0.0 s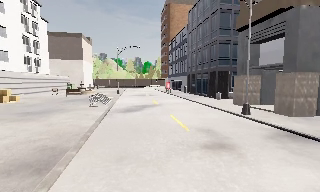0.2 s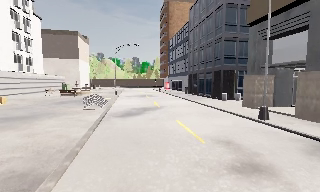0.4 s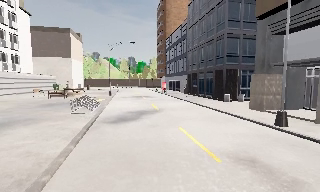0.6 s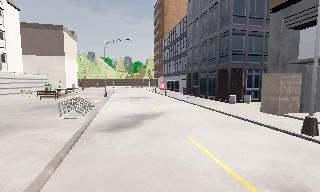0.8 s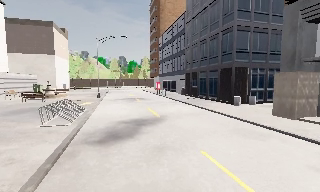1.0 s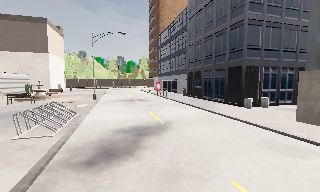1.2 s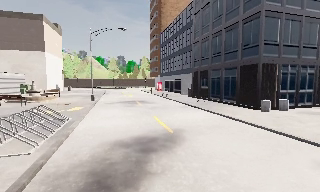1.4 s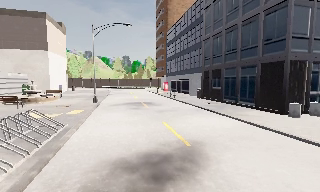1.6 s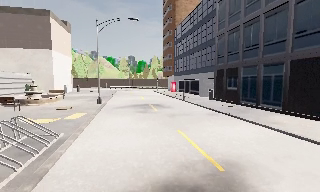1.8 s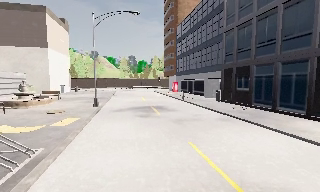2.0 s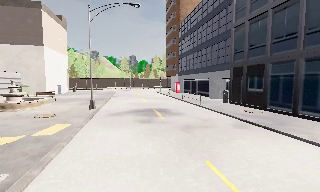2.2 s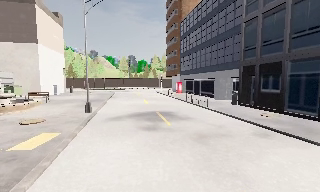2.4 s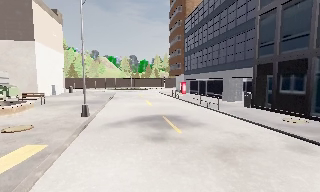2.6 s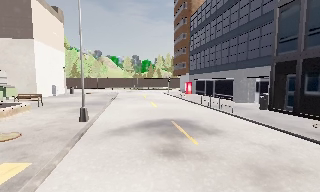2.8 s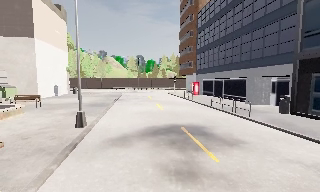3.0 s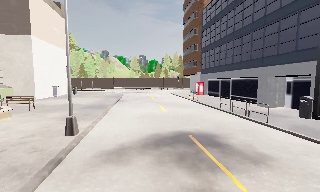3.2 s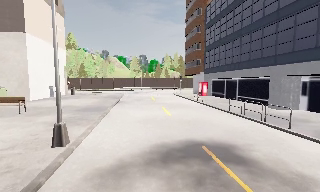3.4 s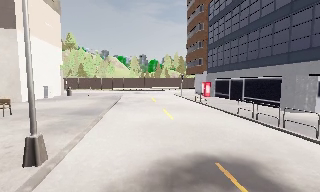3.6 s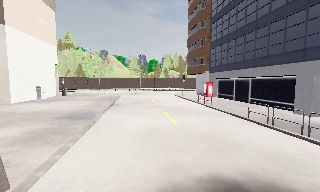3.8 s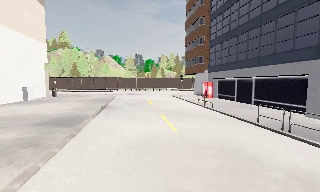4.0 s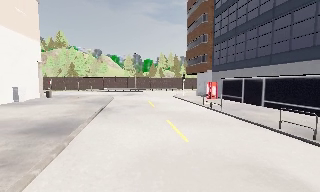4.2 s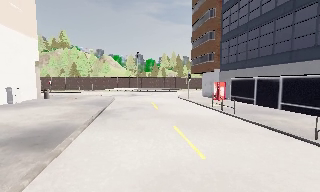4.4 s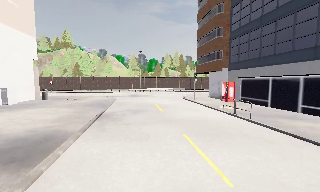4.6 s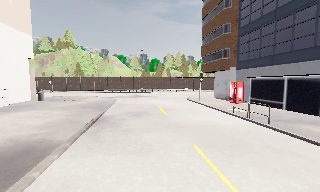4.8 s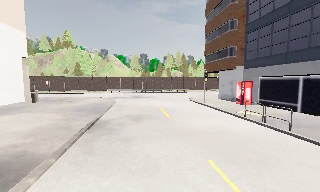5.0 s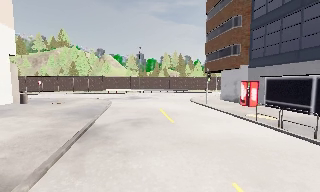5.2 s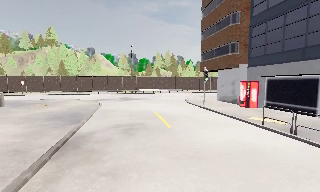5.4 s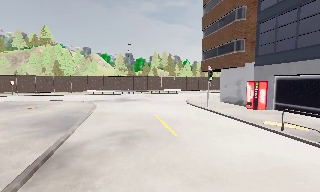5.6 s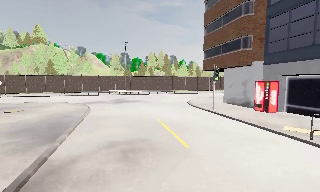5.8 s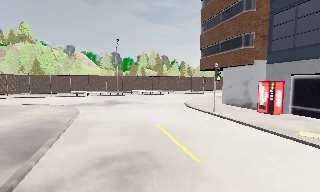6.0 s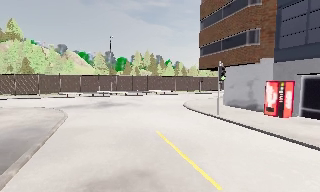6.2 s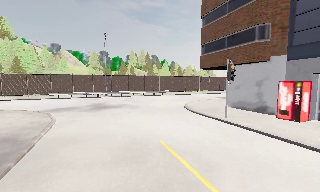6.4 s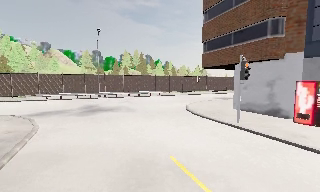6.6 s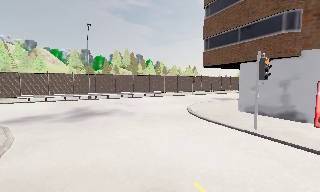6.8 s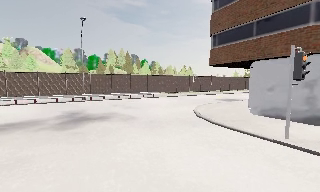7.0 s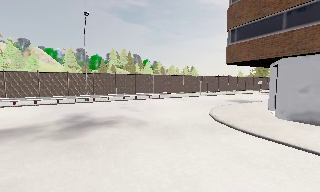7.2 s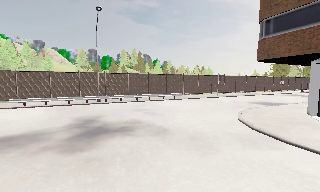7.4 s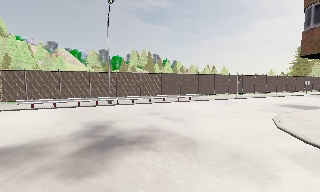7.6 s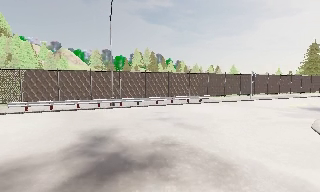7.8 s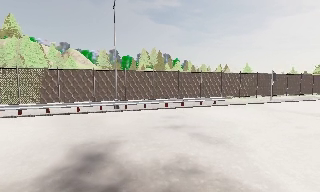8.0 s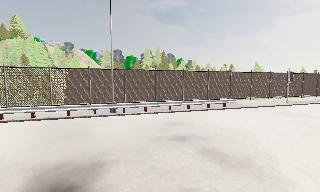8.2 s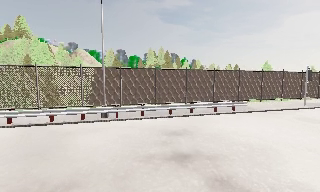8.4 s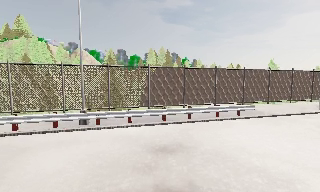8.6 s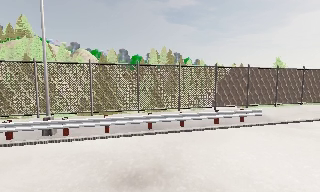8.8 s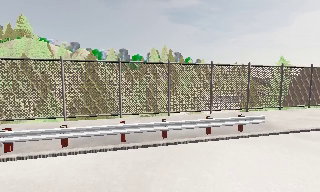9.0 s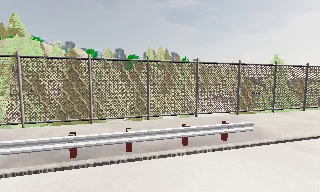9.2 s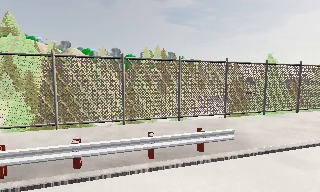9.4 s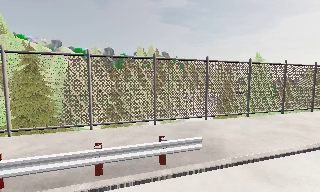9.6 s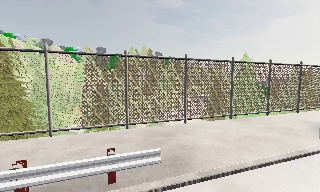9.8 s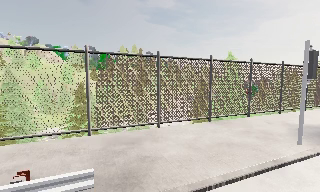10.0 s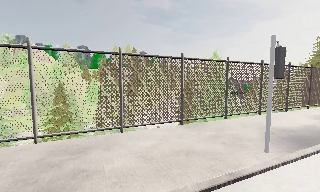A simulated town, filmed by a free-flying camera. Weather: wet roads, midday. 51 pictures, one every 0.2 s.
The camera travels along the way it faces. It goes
forward.
0.0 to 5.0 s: The camera travels forward, about 30 m, so what stands in front looms larger.
5.0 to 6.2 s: The camera pans to its right, which is clockwise from overhead, by about 10 degrees. It travels forward, about 7 m, so what stands in front looms larger.
6.2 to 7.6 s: The camera travels forward and to its left, about 10 m, so what stands in front looms larger.
7.6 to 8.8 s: The camera travels forward, about 9 m, so what stands in front looms larger.
8.8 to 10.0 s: The camera swings to its right by about 10 degrees, and the scene slides to the left. It travels to its right and forward, about 8 m, so close, fixed things drift to the left.
The film runs backward here.
